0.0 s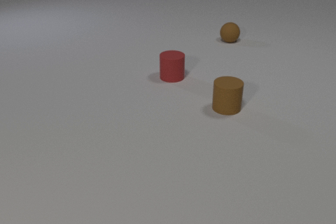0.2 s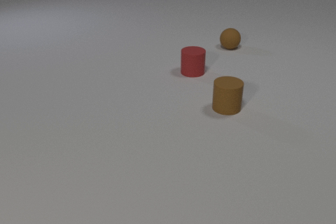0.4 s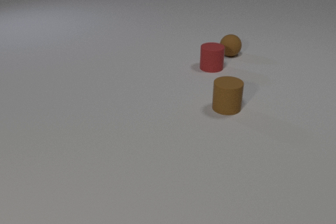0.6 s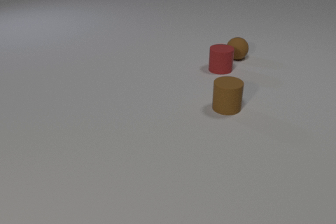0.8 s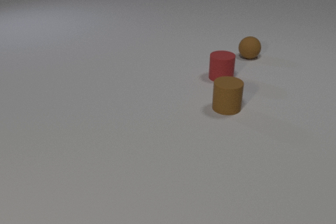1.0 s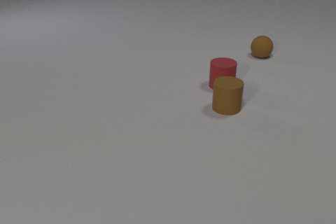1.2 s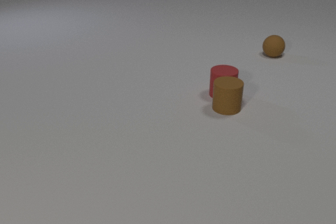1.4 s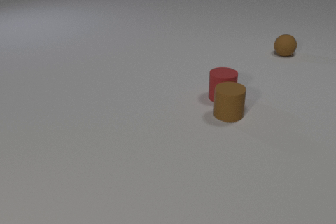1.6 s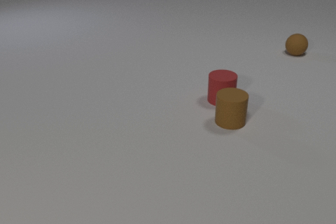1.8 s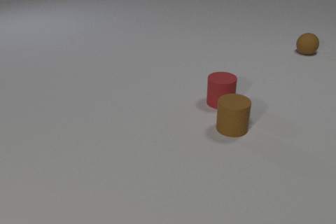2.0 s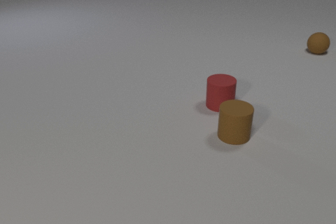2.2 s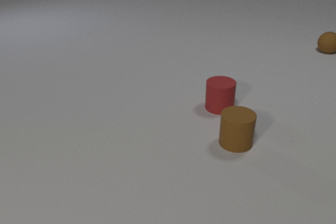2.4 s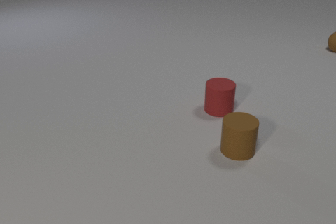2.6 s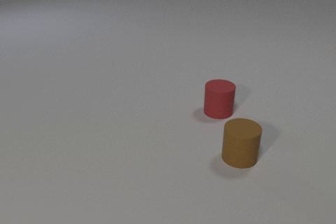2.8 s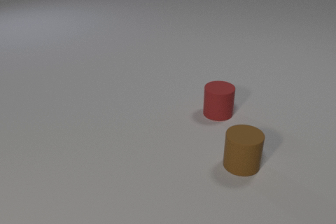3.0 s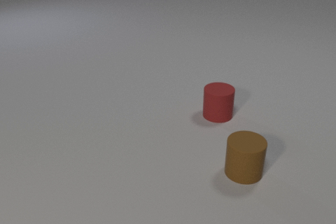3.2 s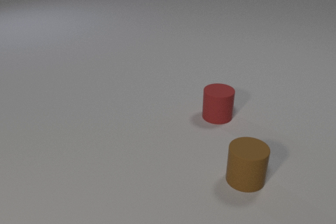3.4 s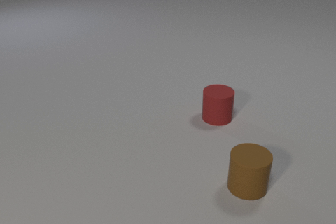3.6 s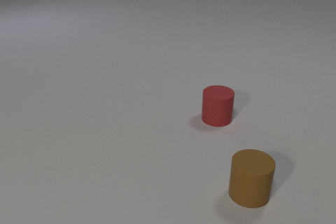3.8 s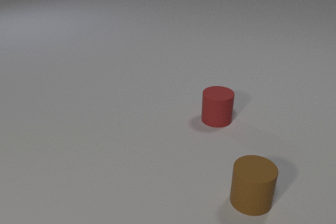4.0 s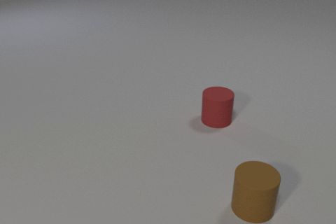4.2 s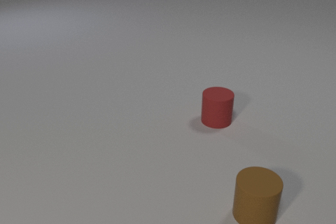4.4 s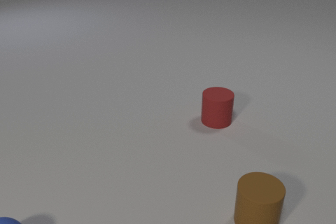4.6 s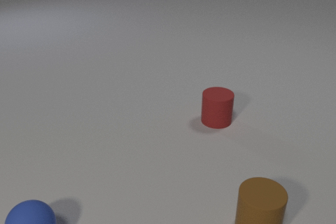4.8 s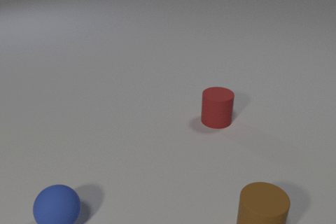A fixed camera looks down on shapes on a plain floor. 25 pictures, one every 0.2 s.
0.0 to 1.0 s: The brown rubber sphere rolls toward the camera and to the right. The red rubber cylinder slides to the right. The brown rubber sphere and the red rubber cylinder collide.
1.0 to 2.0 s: The brown rubber sphere rolls to the right and away from the camera. The red rubber cylinder slides toward the camera. The brown rubber cylinder slides toward the camera. The red rubber cylinder and the brown rubber cylinder collide.
2.0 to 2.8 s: The brown rubber sphere rolls to the right and away from the camera, leaves at the right edge. The red rubber cylinder slides toward the camera. The brown rubber cylinder slides toward the camera.
2.8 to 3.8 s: The red rubber cylinder slides toward the camera. The brown rubber cylinder slides toward the camera.
3.8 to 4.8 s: The brown rubber cylinder slides toward the camera. The blue rubber sphere comes in at the bottom edge, rolls to the right and away from the camera.
How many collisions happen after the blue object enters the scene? 0.
What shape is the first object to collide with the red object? sphere.
What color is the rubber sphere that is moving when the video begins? brown.
